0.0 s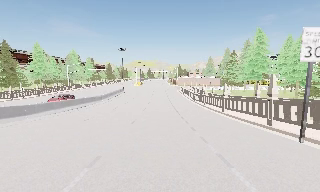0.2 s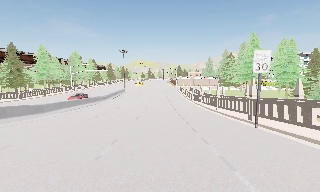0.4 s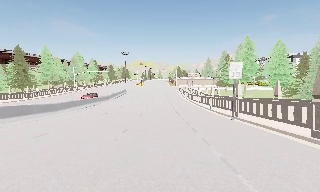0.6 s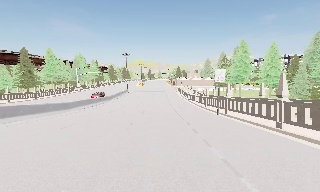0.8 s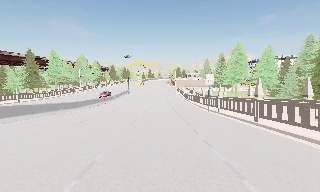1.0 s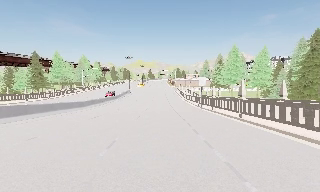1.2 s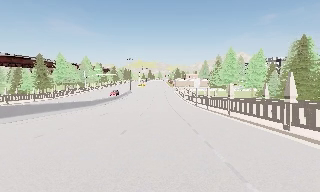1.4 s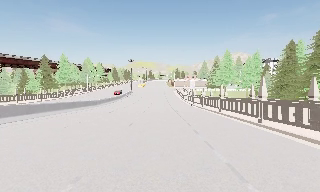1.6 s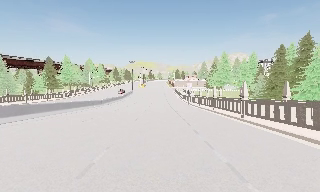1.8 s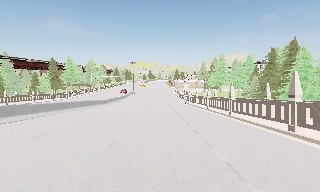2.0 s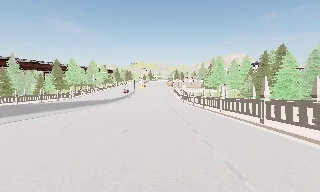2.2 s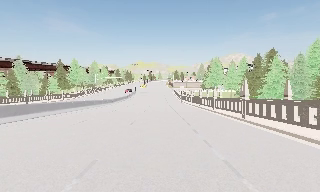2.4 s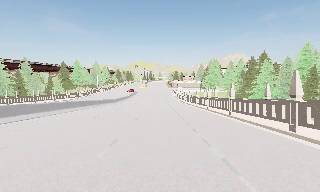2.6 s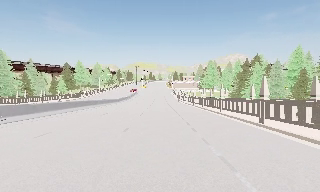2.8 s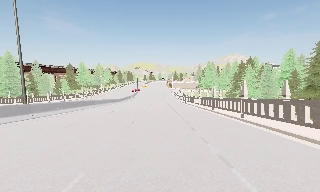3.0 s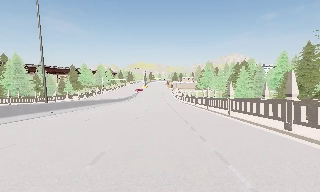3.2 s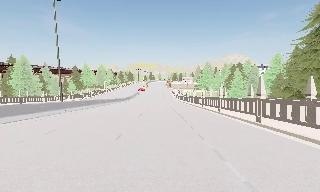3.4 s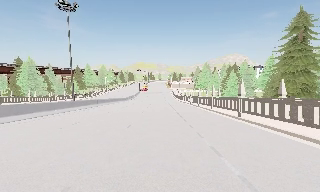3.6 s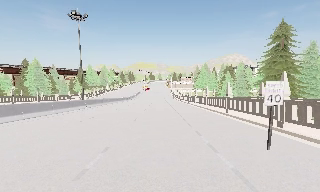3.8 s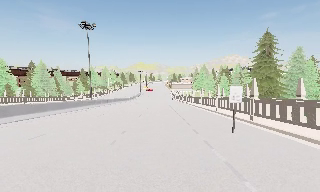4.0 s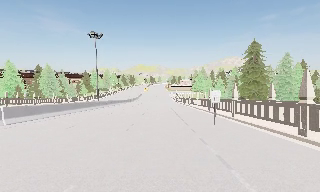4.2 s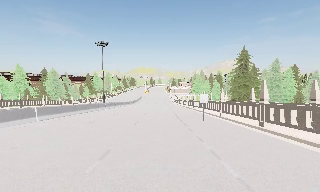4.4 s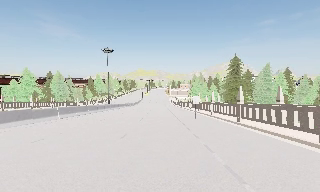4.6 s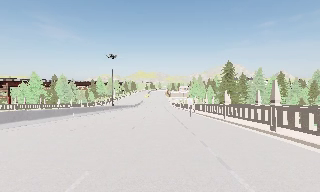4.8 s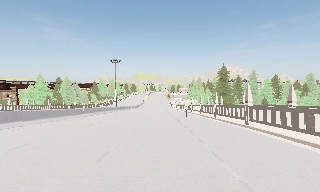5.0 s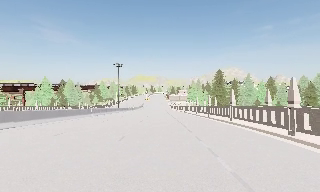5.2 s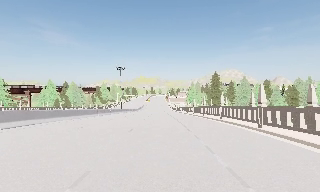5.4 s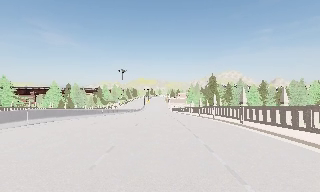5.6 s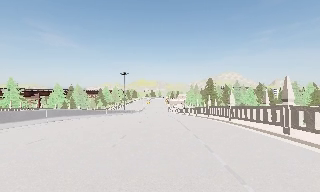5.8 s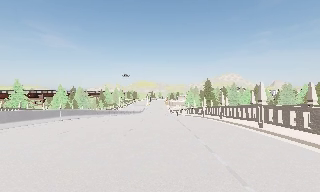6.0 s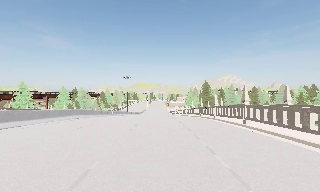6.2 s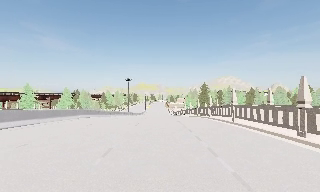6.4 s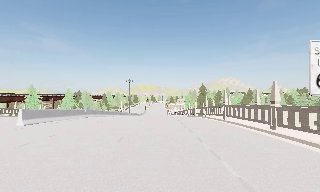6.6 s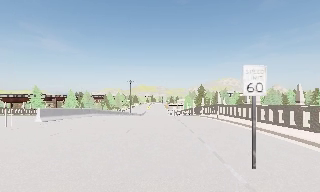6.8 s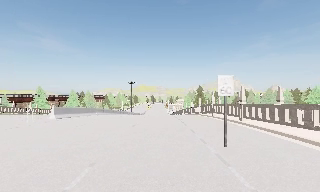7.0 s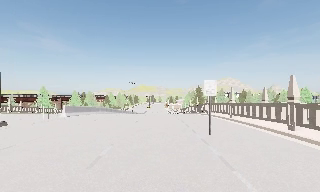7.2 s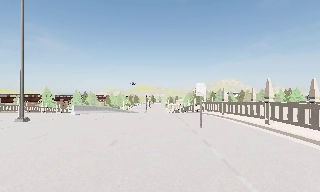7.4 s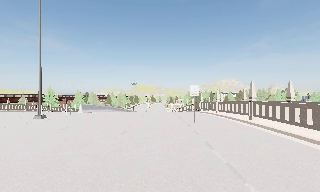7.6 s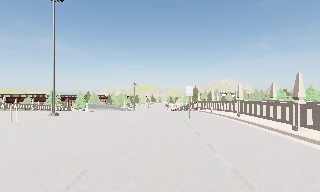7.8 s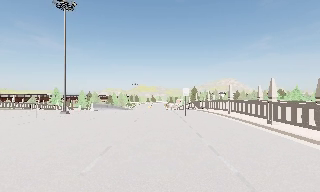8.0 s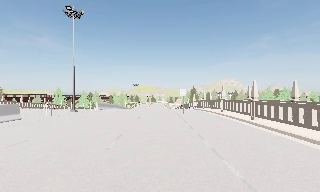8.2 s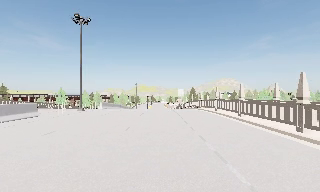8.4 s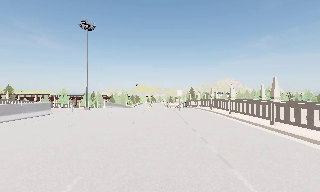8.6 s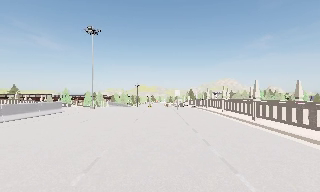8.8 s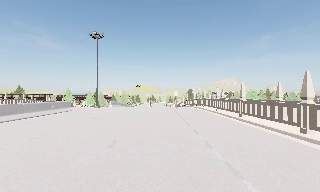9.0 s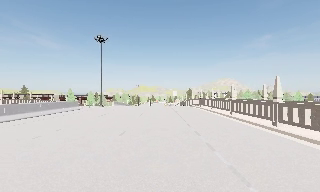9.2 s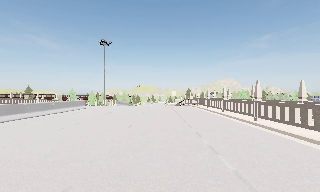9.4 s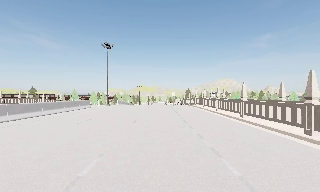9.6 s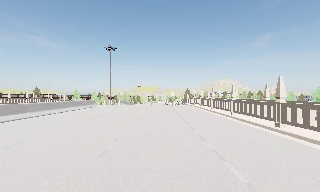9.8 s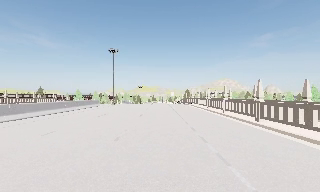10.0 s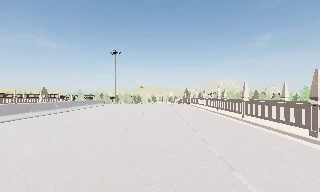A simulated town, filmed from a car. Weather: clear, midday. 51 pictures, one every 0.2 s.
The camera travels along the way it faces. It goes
backward.
0.0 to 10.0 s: The camera travels backward, about 100 m, so what stands in front gets smaller.
The film runs backward here.
